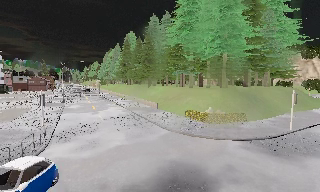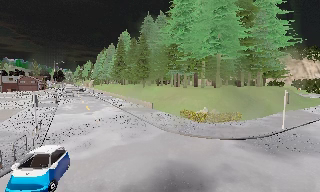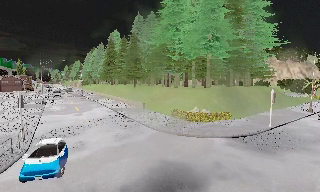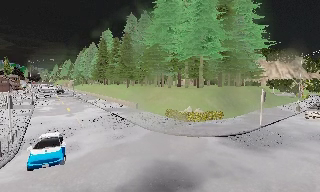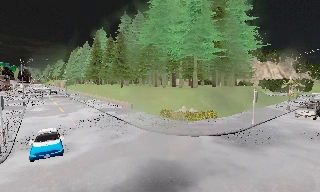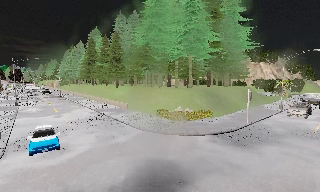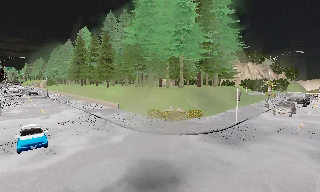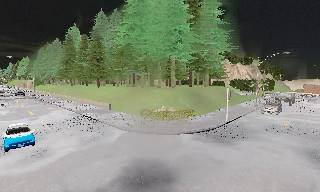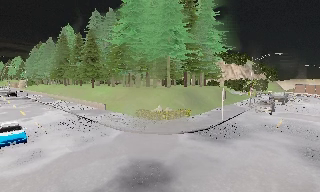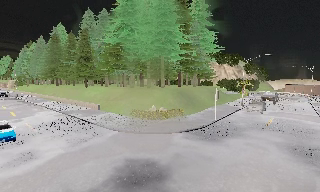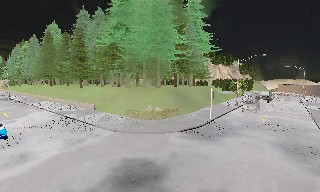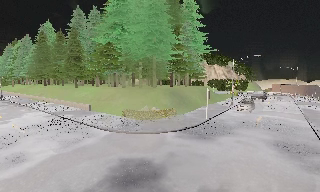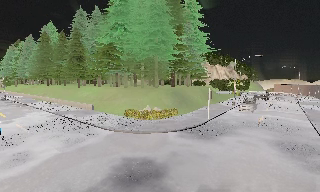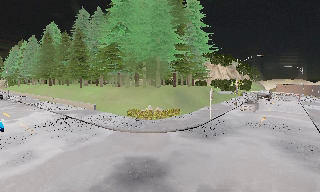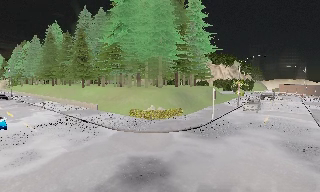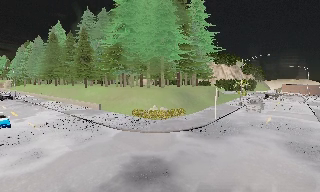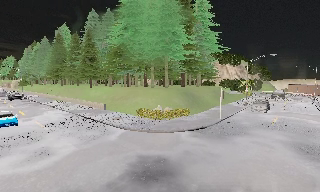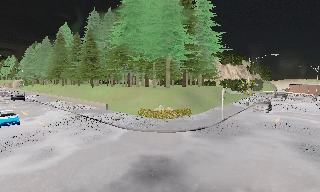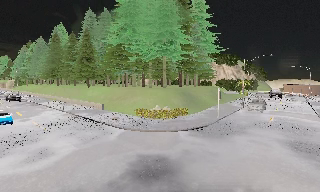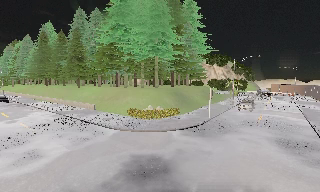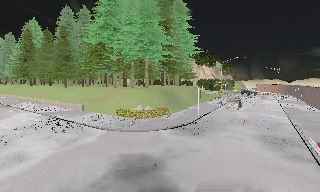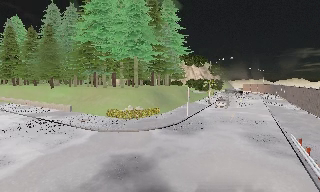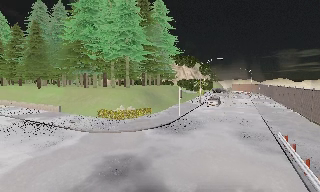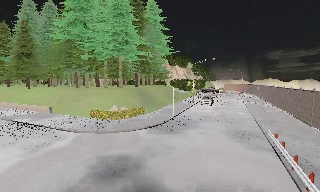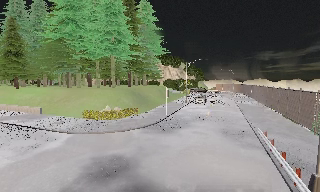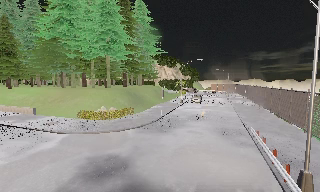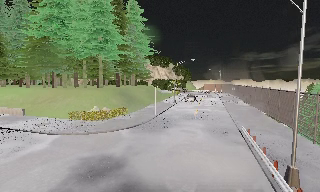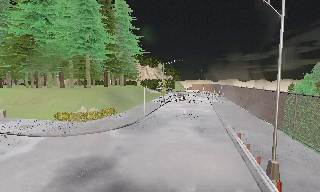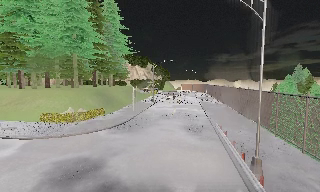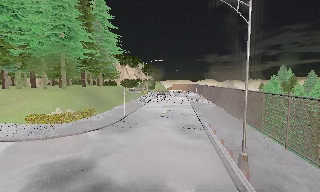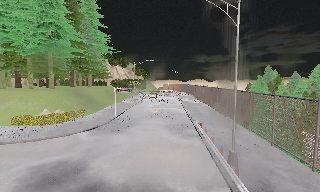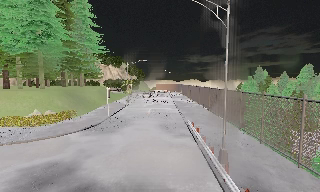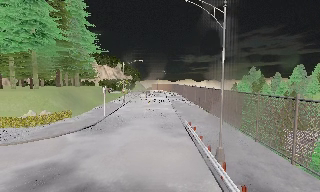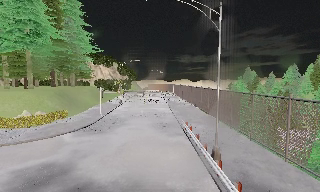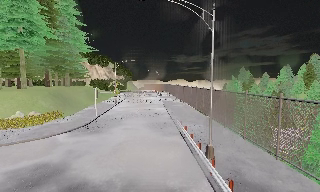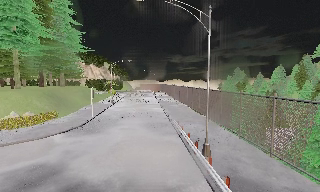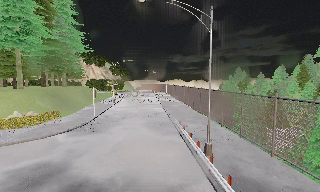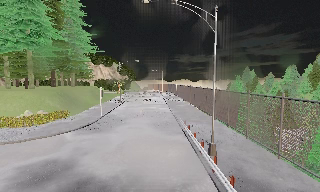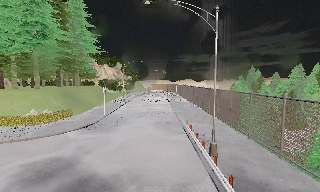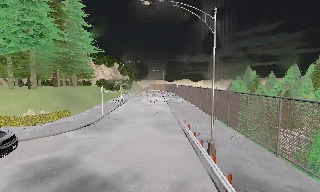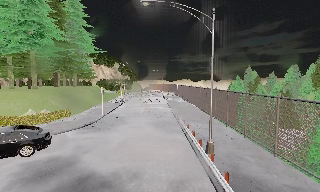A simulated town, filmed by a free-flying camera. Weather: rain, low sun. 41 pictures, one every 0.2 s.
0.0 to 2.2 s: The camera swings to its right by about 25 degrees, and the scene slides to the left. It travels to its left, about 1 m.
2.2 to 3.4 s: The camera shifts only a little, or ends up much as it began.
3.4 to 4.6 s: The camera swings to its right by about 15 degrees, and the scene slides to the left.
4.6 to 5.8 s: The scene slides to the left, as the camera pans about 15 degrees to its right. It travels backward, about 0.5 m, so what stands in front gets smaller.
5.8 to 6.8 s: The camera pans to its right, which is clockwise from overhead, by about 10 degrees.
6.8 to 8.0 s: The camera travels backward, about 0.5 m, so what stands in front gets smaller.
The film runs backward here.
